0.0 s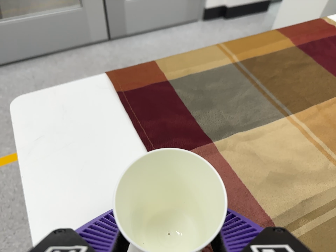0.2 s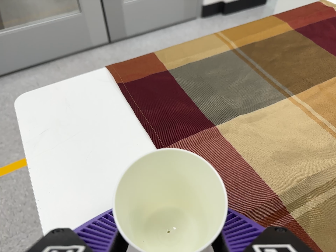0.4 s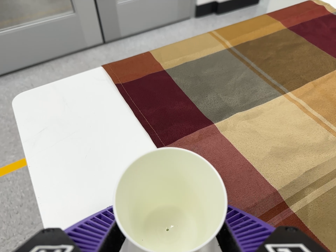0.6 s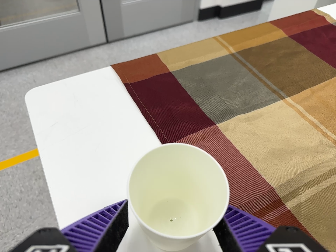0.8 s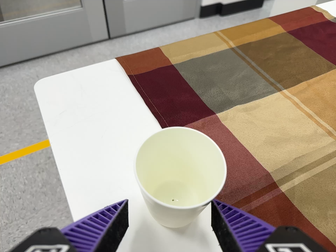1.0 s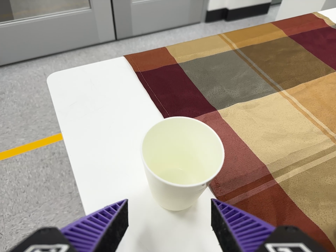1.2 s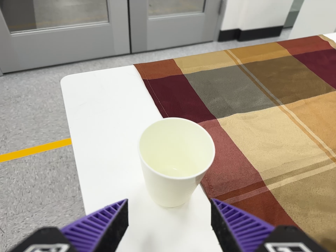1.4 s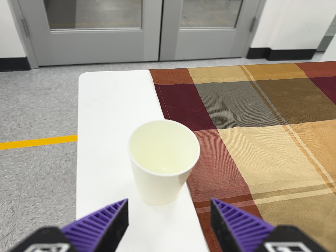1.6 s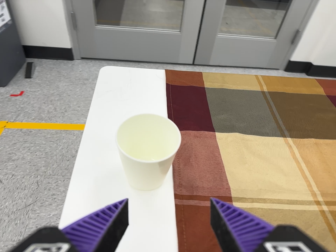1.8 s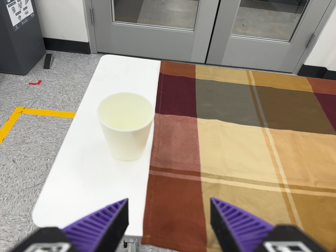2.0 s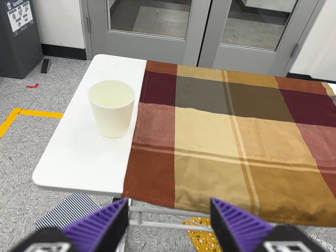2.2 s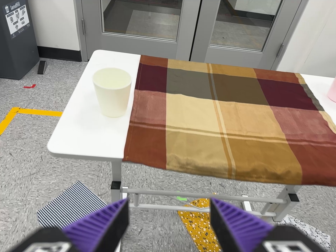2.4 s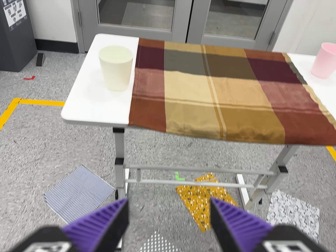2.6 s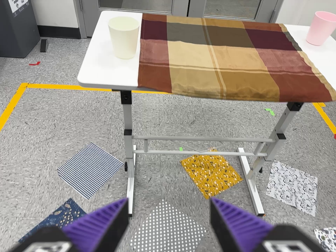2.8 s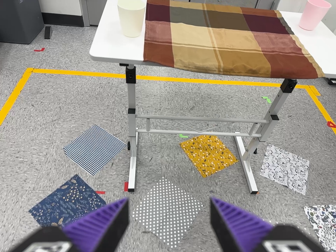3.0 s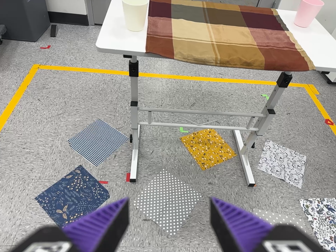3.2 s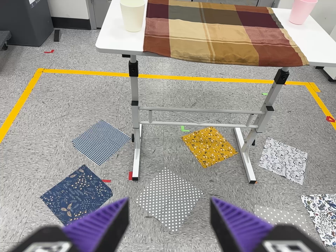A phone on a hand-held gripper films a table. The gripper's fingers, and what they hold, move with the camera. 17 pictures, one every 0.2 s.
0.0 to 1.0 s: The camera travels backward and toward the bottom of its view, about 8 cm, so what stands in front gets smaller.
1.0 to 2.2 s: The camera pans to its left by about 15 degrees. It travels backward, to its right and toward the bottom of its view, about 36 cm, so what stands in front gets smaller. Its aim tips toward the top of its view by about 10 degrees. It rolls about its line of sight by about 25 degrees, and the scene rotates clockwise.
2.2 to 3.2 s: The camera travels backward and toward the bottom of its view, about 36 cm, so what stands in front gets smaller.
The film runs backward here.
